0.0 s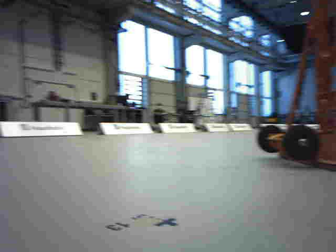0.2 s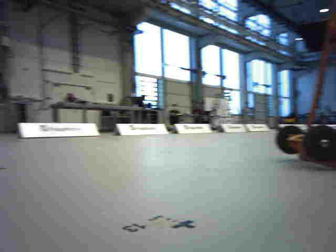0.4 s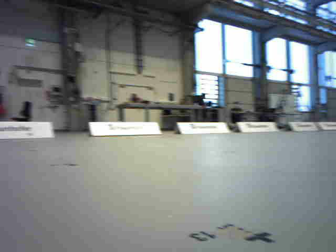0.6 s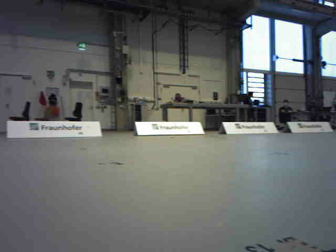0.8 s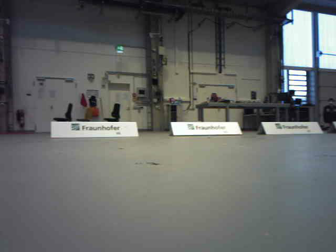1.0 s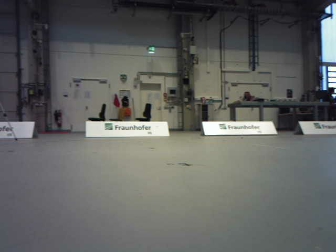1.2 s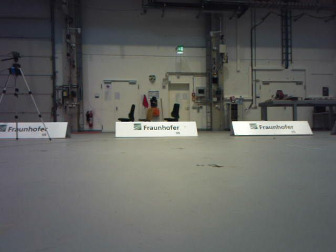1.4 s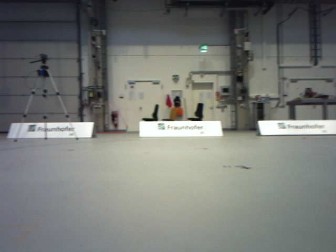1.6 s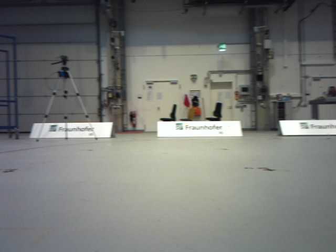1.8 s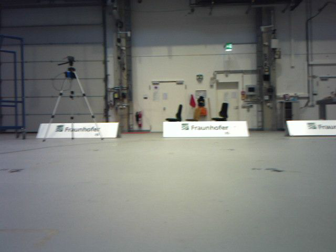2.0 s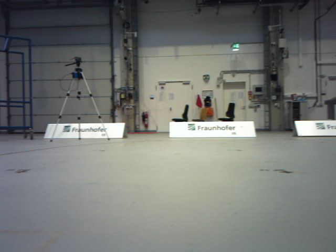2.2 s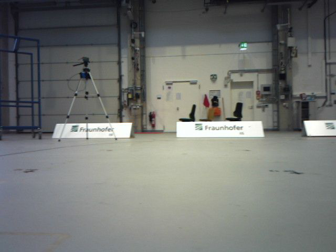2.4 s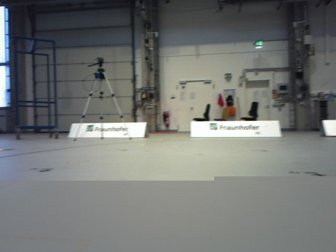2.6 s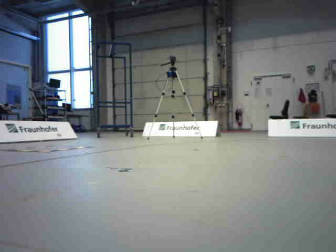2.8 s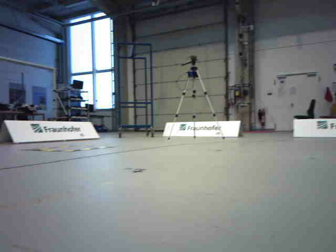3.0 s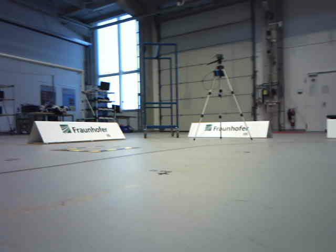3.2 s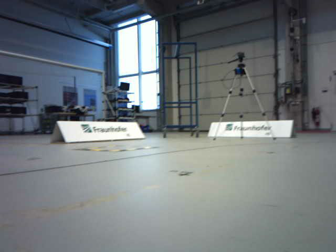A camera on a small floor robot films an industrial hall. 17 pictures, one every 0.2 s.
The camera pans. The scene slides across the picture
to the right.
The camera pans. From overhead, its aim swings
counterclockwise.
0.0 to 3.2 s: The camera pans to its left, which is counterclockwise from overhead, by about 85 degrees. It travels forward, about 0.5 m.
The film runs forward here.
